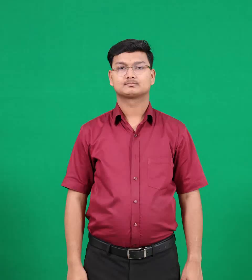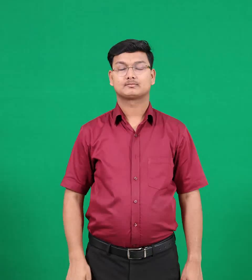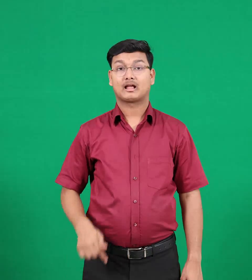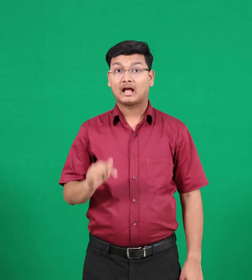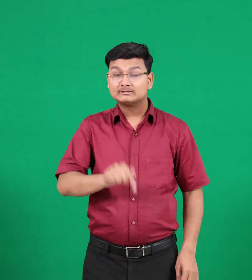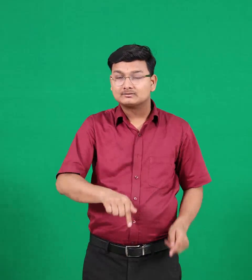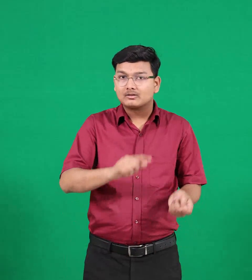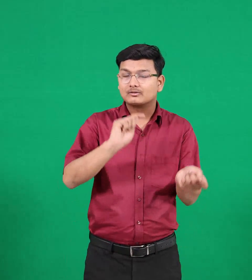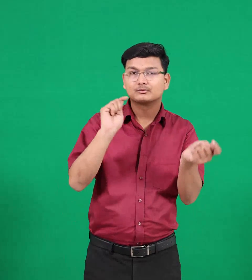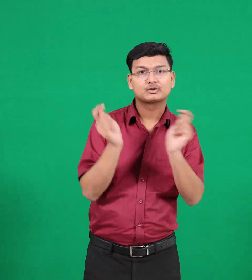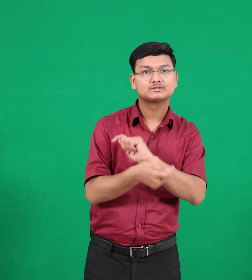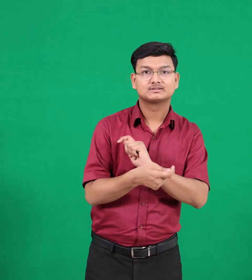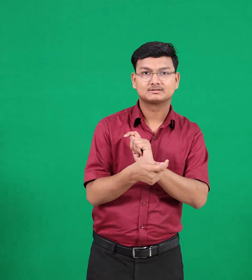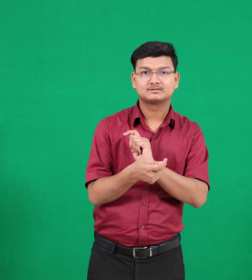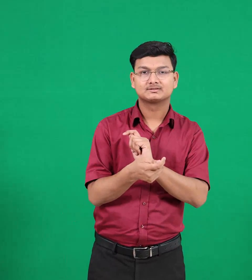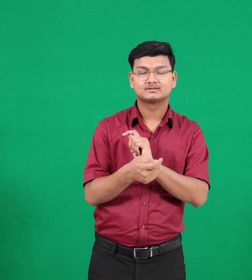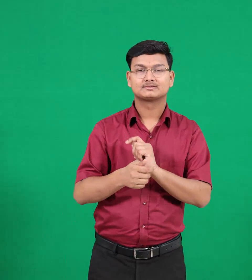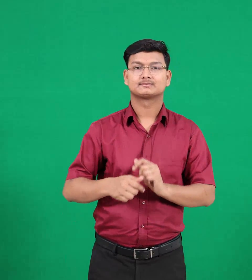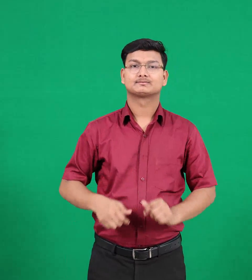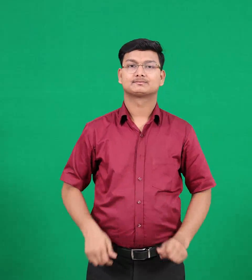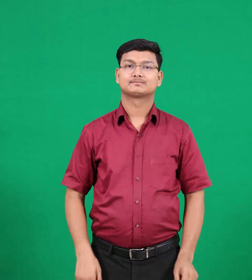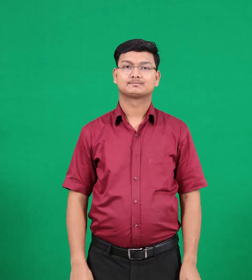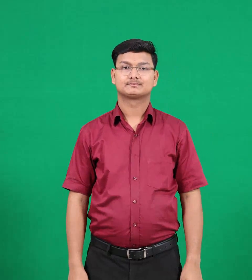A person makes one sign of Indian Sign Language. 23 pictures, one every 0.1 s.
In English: changing
